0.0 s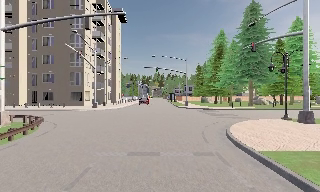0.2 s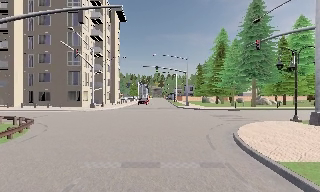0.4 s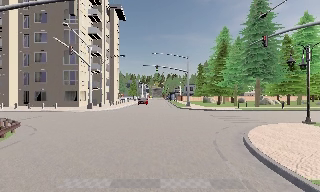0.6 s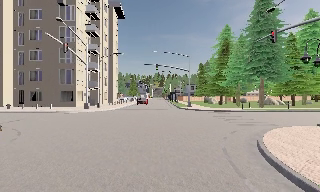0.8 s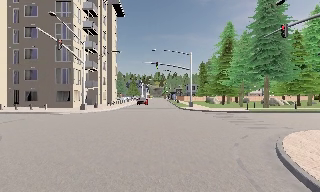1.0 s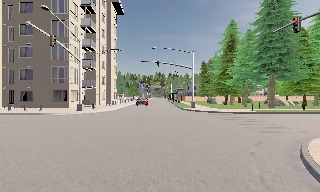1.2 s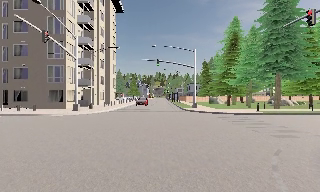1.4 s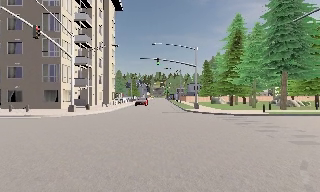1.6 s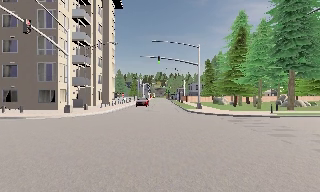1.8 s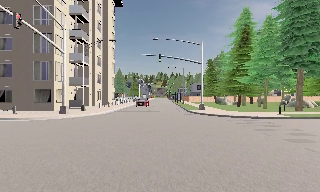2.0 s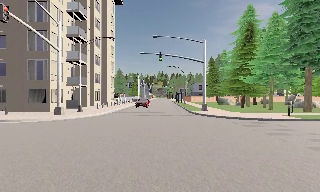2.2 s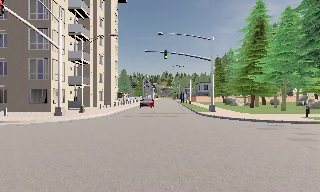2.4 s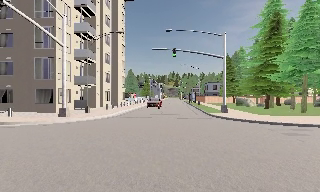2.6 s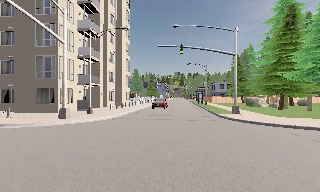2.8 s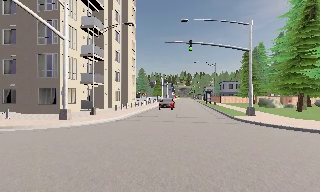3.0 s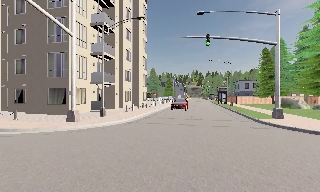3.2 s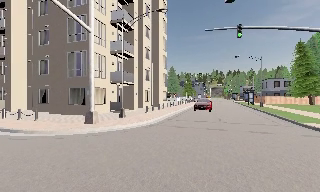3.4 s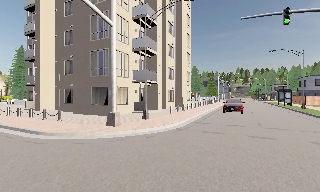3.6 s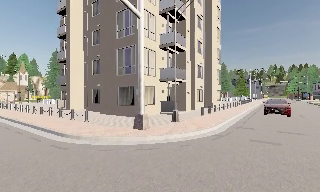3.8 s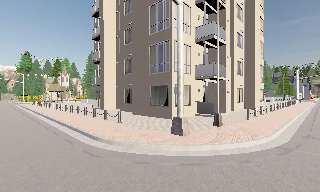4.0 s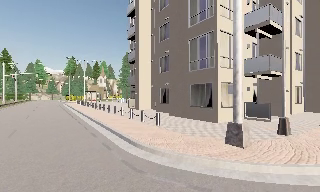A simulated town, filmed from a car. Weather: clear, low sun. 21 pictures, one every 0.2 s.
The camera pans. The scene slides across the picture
to the right.
The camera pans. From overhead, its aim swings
counterclockwise.
0.0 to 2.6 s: The camera travels forward, about 12 m, so what stands in front looms larger.
2.6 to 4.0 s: The scene slides to the right, as the camera pans about 50 degrees to its left. It travels forward, about 8 m.
The film runs forward here.
